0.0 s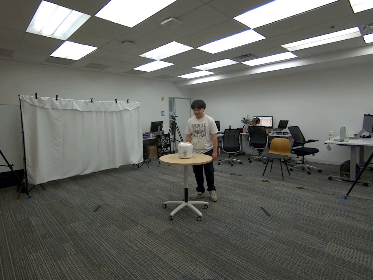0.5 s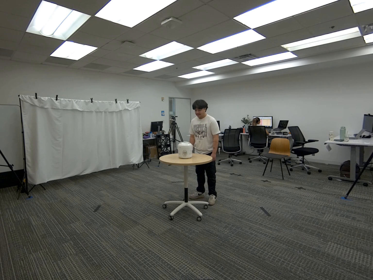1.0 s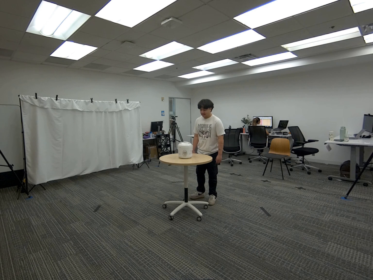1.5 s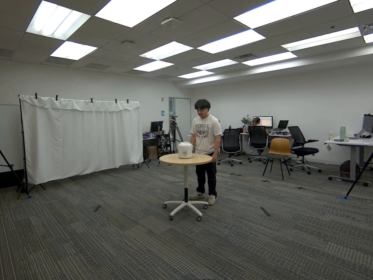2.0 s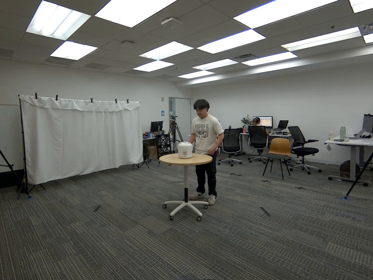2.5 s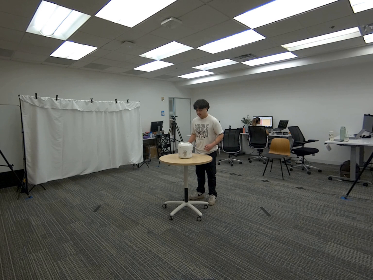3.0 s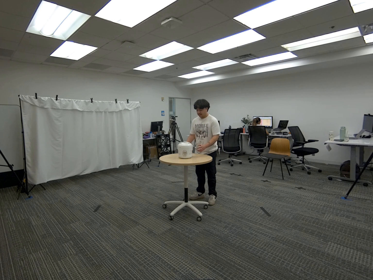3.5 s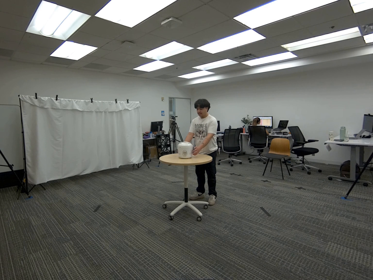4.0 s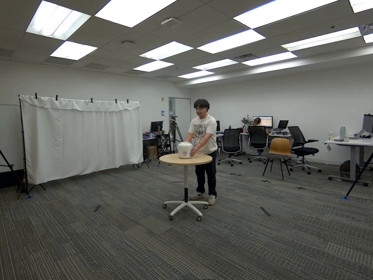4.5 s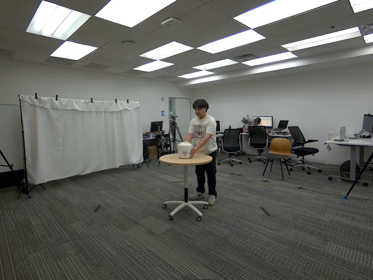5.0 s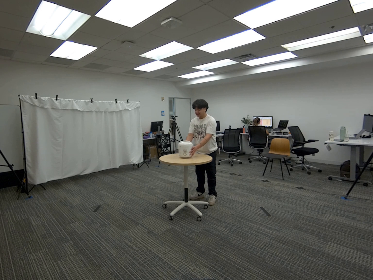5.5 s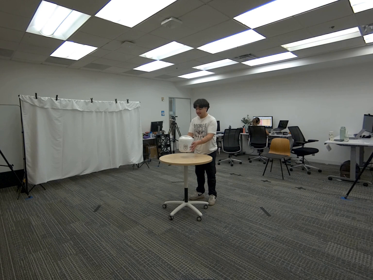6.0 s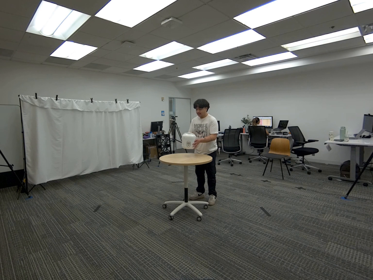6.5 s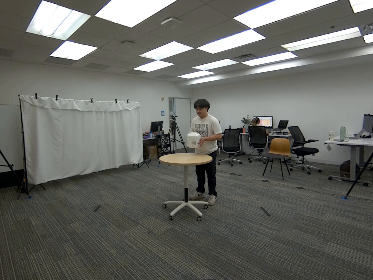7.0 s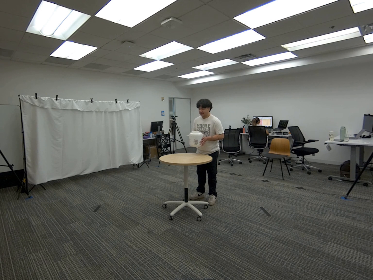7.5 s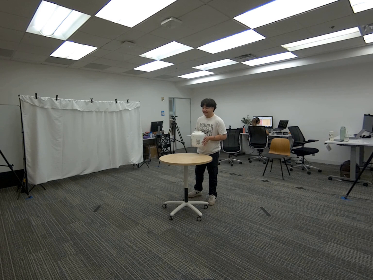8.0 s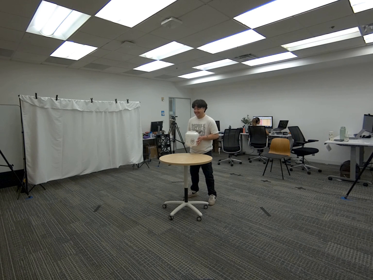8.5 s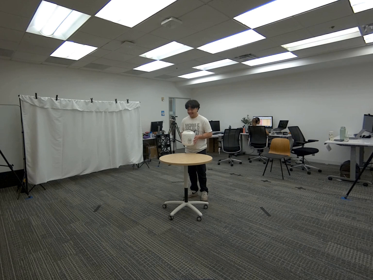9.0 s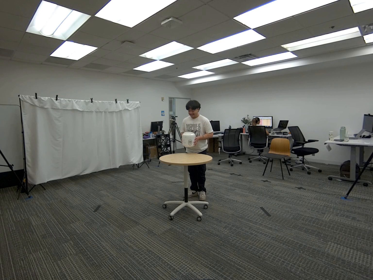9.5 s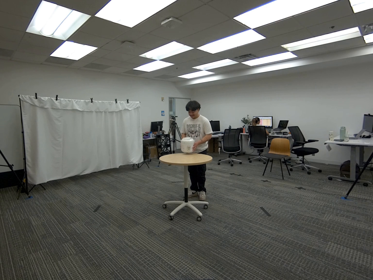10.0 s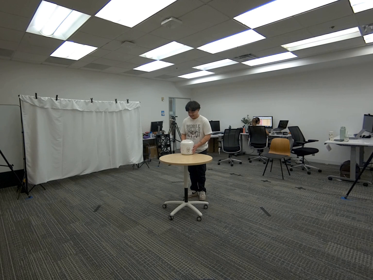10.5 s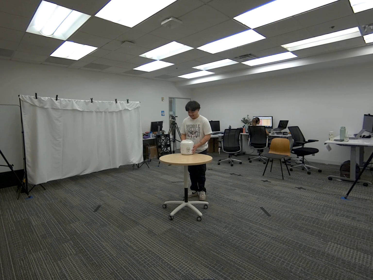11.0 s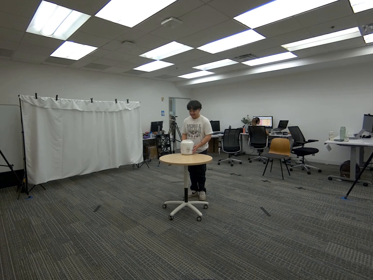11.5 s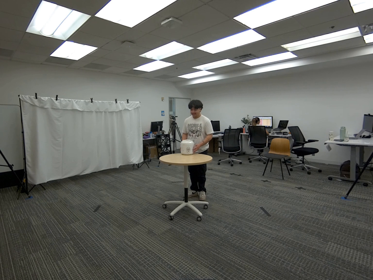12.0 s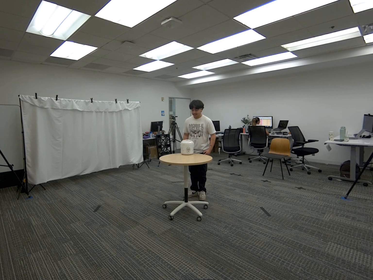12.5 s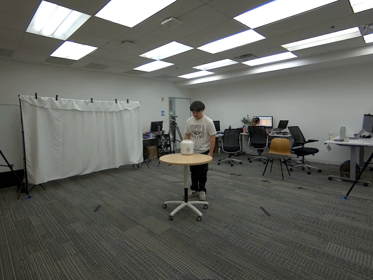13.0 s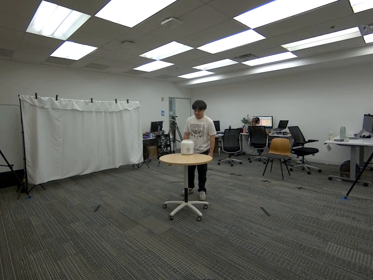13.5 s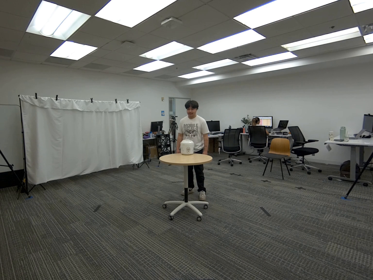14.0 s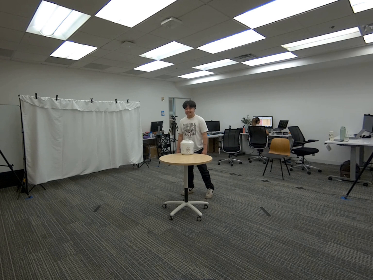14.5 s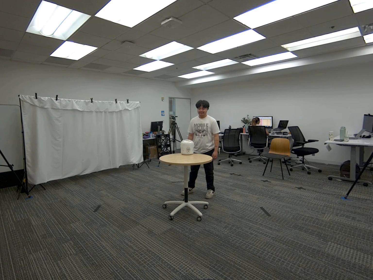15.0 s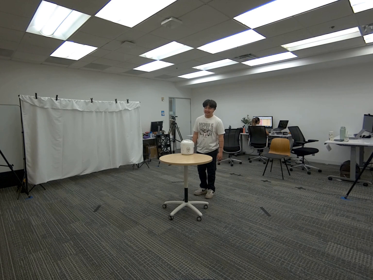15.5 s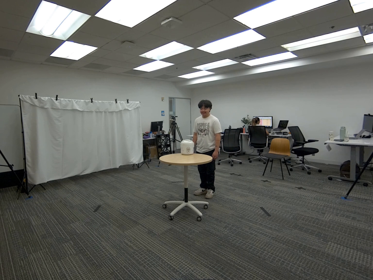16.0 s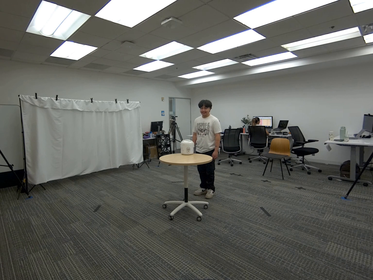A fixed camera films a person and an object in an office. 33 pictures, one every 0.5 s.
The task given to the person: Walk over to the rice cooker on the round table and pick up the rice cooker using both hands and place it closer to the near edge of the round table.
